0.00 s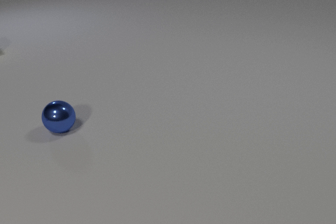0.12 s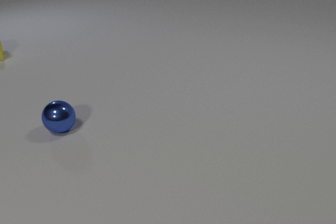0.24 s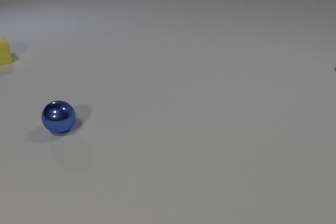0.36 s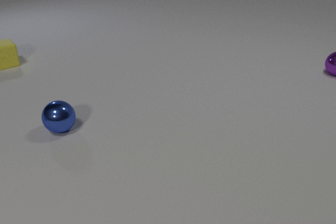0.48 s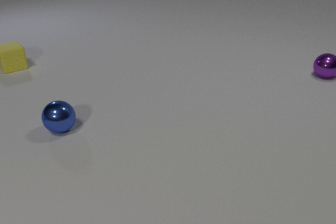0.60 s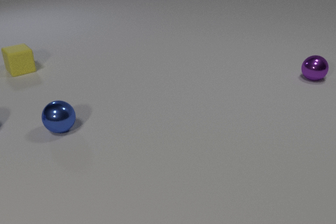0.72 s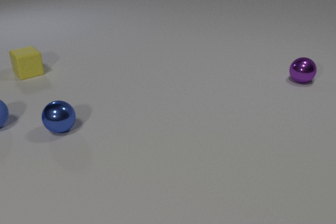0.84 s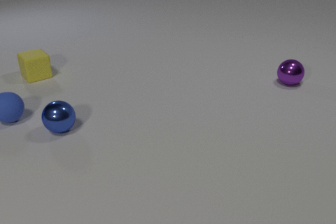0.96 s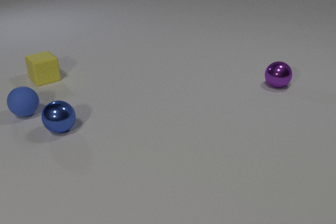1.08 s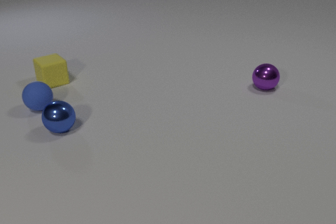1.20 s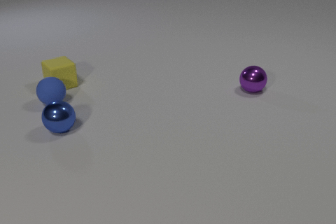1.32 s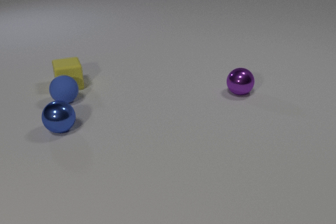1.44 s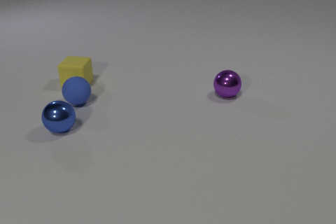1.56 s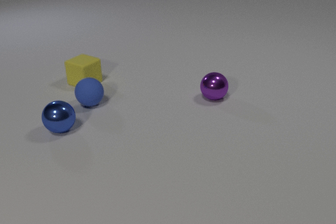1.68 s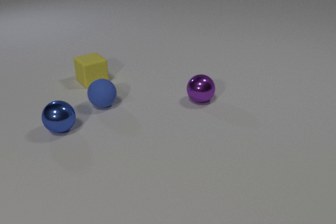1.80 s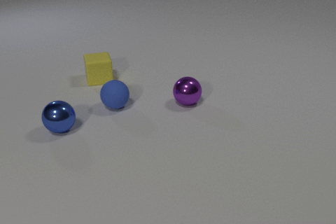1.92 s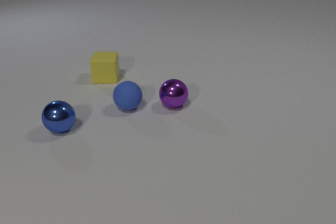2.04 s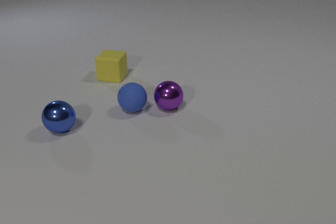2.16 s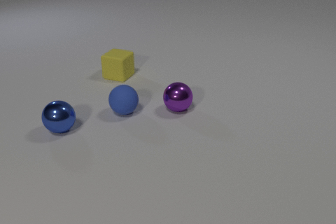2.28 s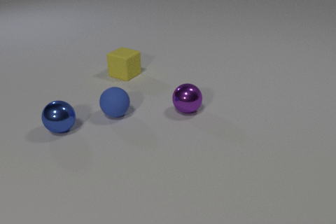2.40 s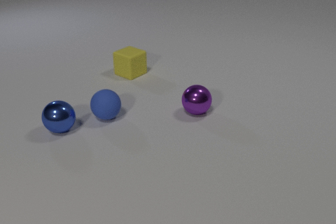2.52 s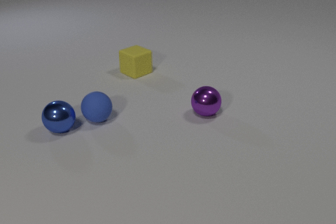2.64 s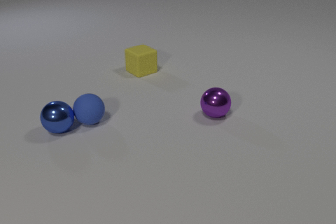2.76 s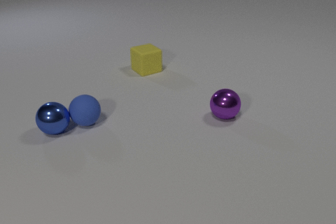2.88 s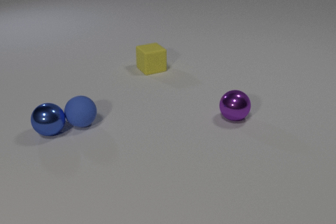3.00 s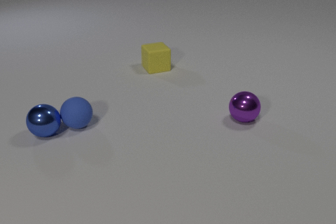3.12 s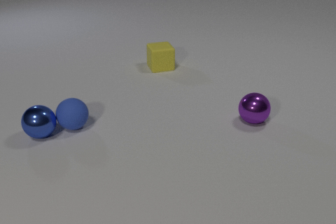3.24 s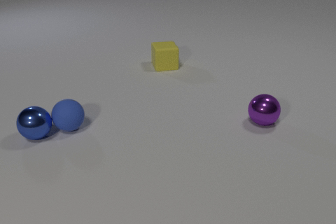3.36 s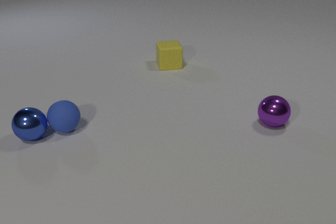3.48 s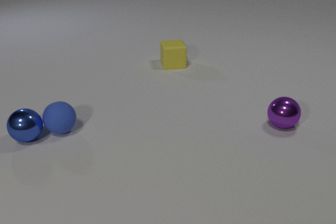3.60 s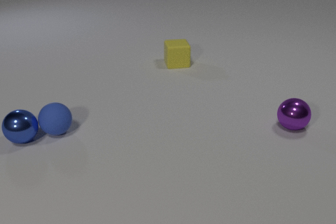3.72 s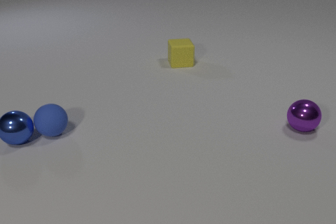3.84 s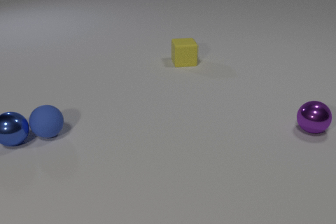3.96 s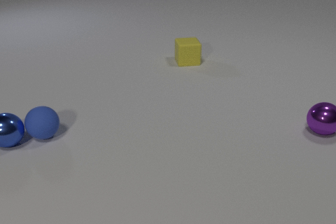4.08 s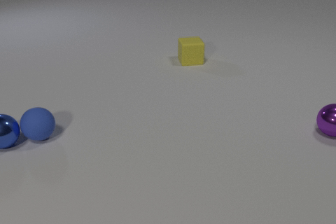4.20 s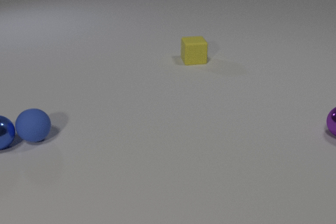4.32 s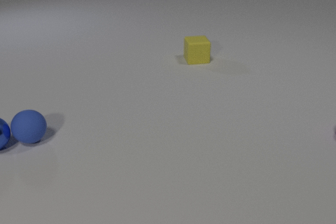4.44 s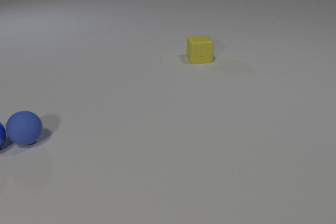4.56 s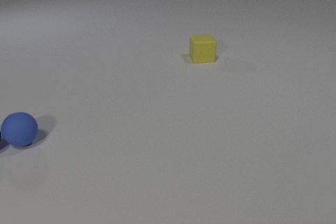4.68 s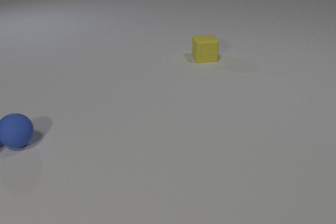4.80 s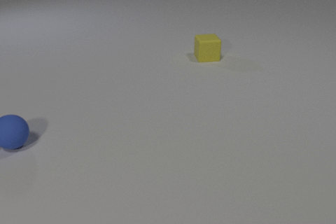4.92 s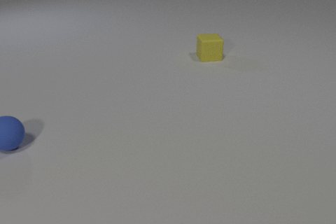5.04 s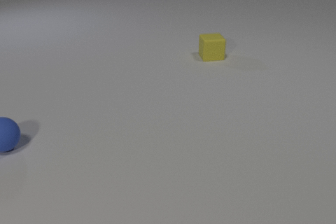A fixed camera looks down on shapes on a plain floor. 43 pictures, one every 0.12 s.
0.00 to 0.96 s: The blue rubber sphere comes in at the left edge, rolls to the right and away from the camera. The yellow rubber cube comes in at the left edge, slides toward the camera and to the right. The purple metal sphere comes in at the right edge, rolls to the left and toward the camera.
0.96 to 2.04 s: The blue rubber sphere rolls to the right. The yellow rubber cube slides to the right, spins clockwise seen from above by about 135 degrees, its near face sliding to the left. The purple metal sphere rolls to the left and toward the camera. The blue rubber sphere and the yellow rubber cube collide. The blue rubber sphere and the purple metal sphere collide.
2.04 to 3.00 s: The blue rubber sphere rolls to the left and toward the camera. The yellow rubber cube slides to the right and away from the camera, spins clockwise seen from above by about 60 degrees, its near face sliding to the left. The purple metal sphere rolls to the right. The blue metal sphere rolls to the left. The blue rubber sphere and the blue metal sphere collide.
3.00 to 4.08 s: The blue rubber sphere rolls to the left. The yellow rubber cube slides to the right and away from the camera. The purple metal sphere rolls to the right. The blue metal sphere rolls to the left.
4.08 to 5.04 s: The blue rubber sphere rolls to the left. The yellow rubber cube slides to the right and away from the camera. The purple metal sphere rolls to the right, leaves at the right edge. The blue metal sphere rolls to the left, leaves at the left edge.
How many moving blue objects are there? 2.
How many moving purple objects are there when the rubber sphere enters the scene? 1.
What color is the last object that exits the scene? blue.
